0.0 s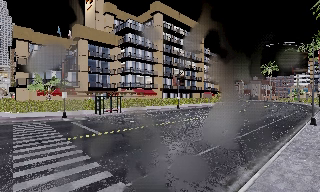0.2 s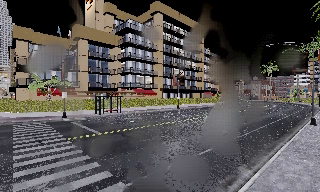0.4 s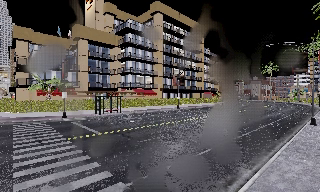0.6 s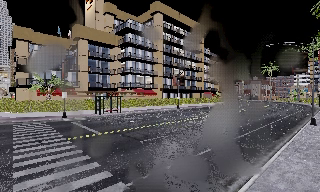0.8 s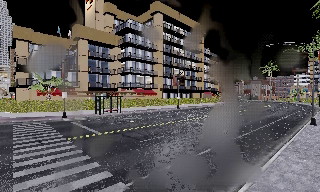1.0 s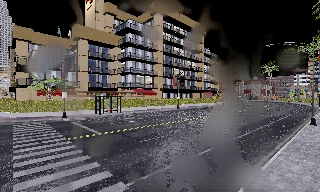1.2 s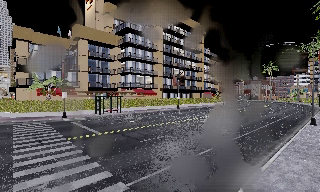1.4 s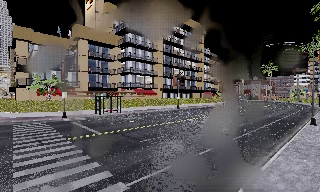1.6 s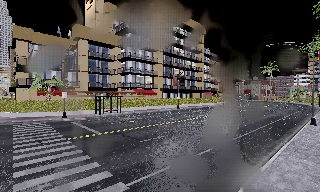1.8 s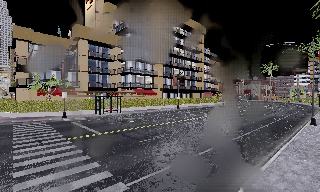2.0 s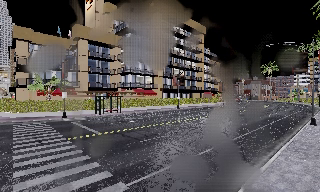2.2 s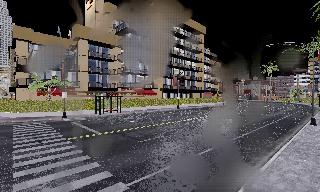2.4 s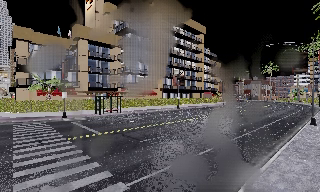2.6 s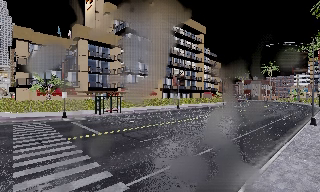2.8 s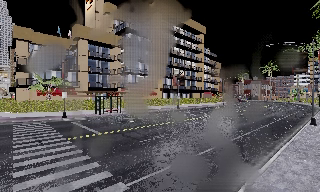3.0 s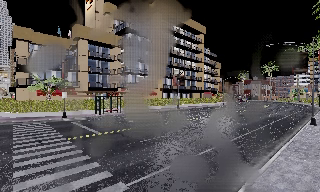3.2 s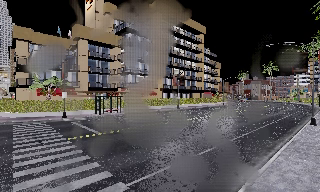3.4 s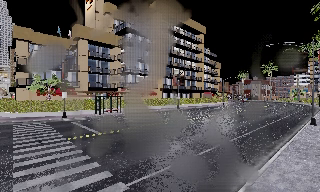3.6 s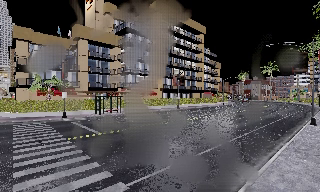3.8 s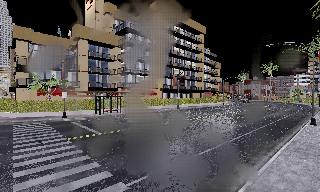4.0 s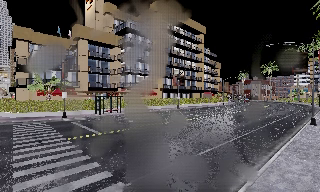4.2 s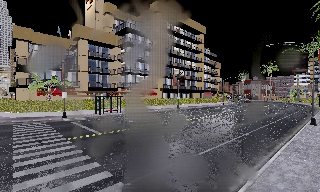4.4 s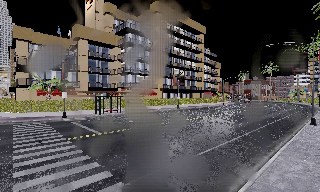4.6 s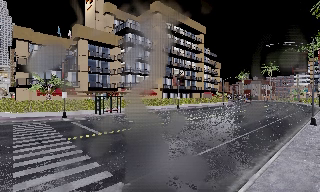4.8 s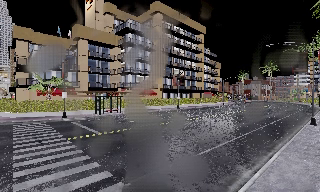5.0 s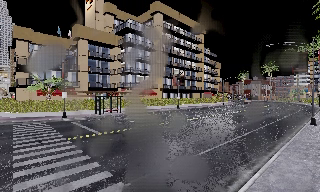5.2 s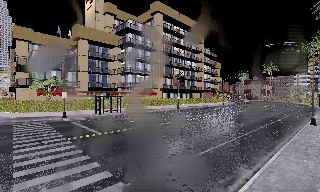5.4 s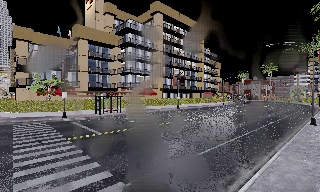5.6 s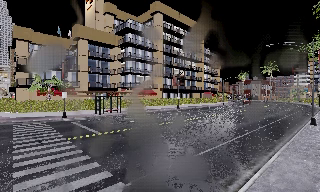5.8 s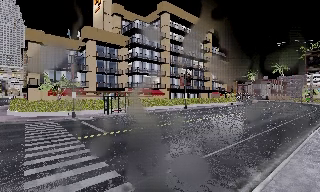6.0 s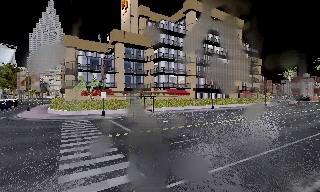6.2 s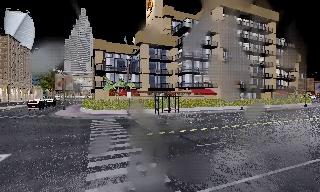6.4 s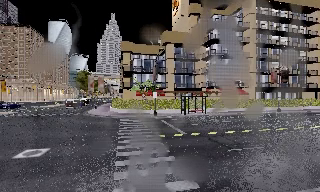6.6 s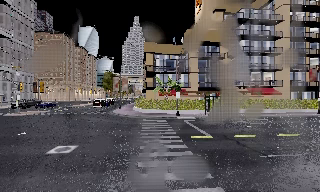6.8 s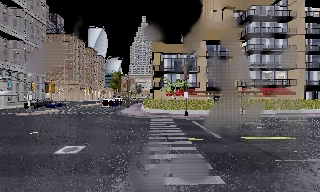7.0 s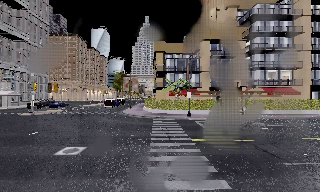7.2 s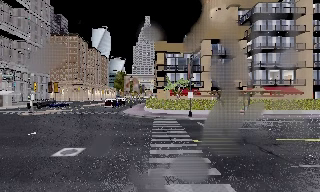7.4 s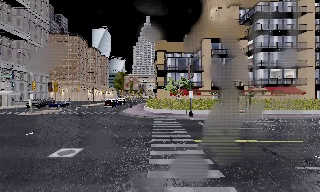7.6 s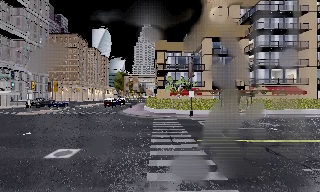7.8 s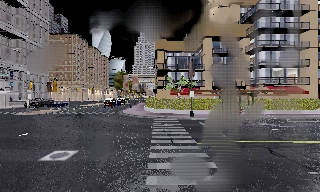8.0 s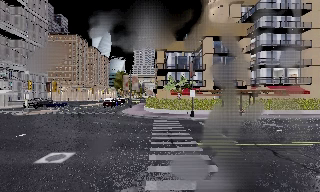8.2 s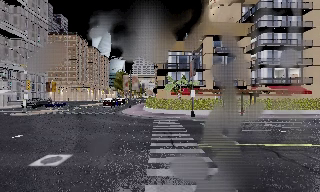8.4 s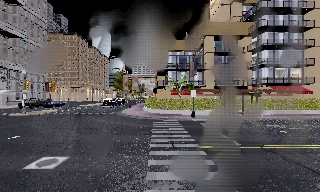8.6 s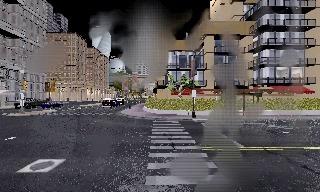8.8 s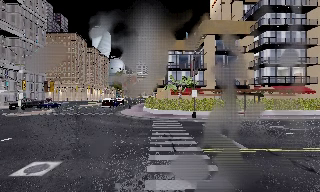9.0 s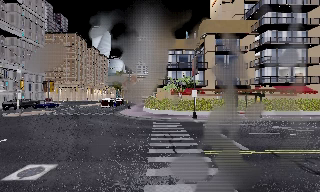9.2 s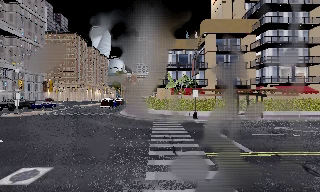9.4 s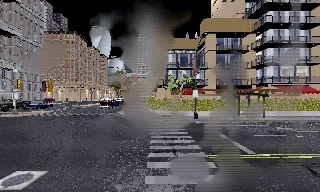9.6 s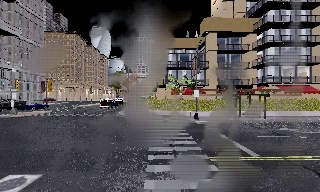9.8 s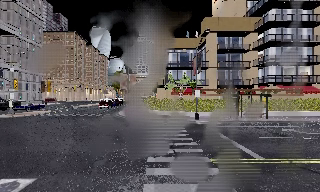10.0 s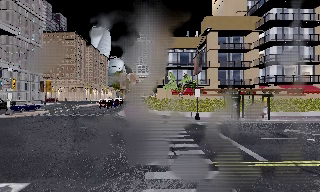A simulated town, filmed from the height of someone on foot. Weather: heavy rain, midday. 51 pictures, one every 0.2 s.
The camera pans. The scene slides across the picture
to the right.
The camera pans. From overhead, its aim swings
counterclockwise.
0.0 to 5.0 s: The camera keeps its place and its aim.
5.0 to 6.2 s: The camera swings to its left by about 20 degrees, and the scene slides to the right. It travels forward, about 0.5 m, so what stands in front looms larger. It gains speed.
6.2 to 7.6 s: The camera swings to its left by about 20 degrees, and the scene slides to the right. It travels forward, about 2 m, so what stands in front looms larger.
7.6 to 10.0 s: The camera travels forward, about 3 m, so what stands in front looms larger.
The film runs forward here.
